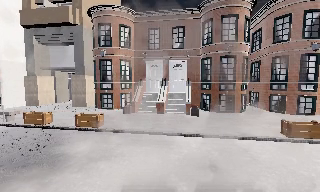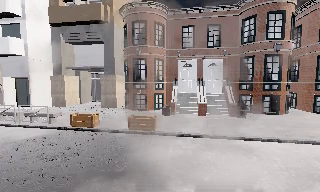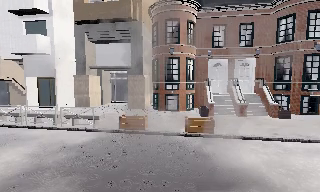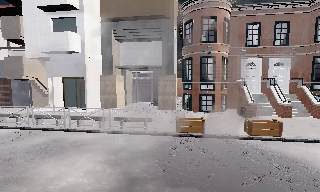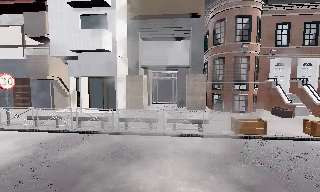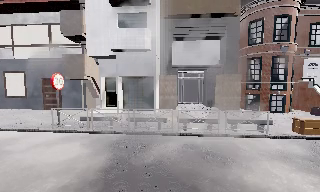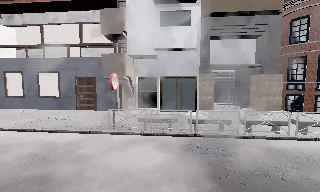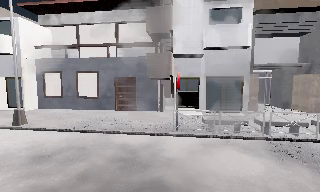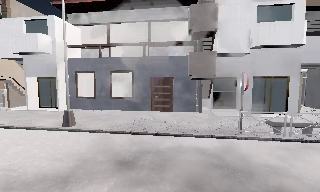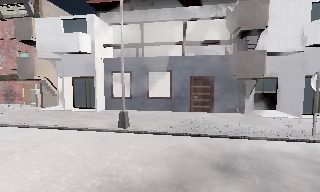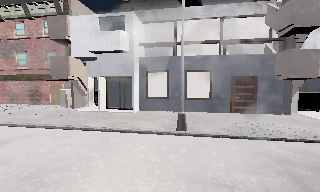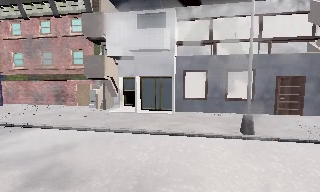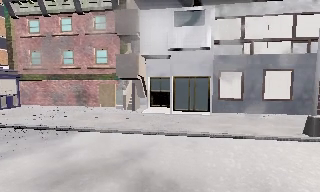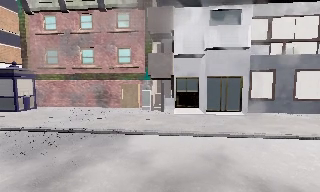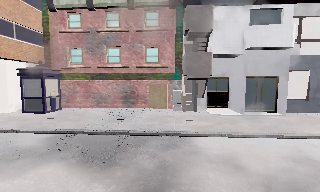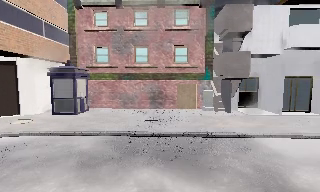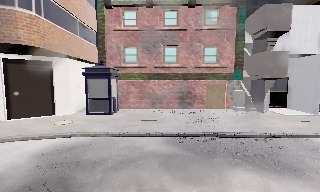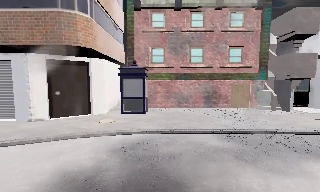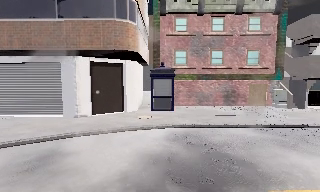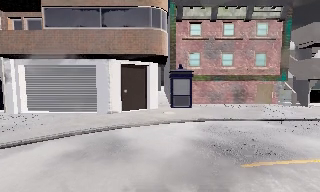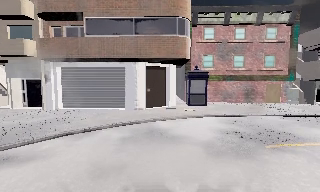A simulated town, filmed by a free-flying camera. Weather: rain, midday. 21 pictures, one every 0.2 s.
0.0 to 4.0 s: The camera travels to its left, about 45 m, so close, fixed things drift to the right.
The film runs backward here.
